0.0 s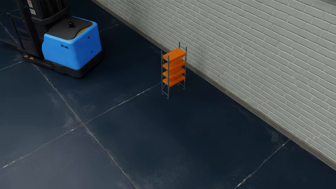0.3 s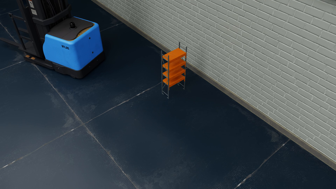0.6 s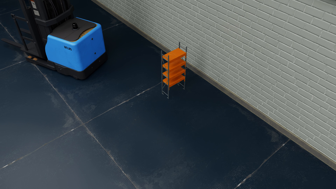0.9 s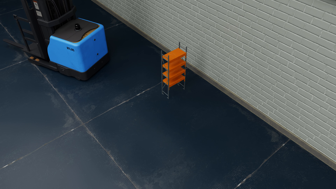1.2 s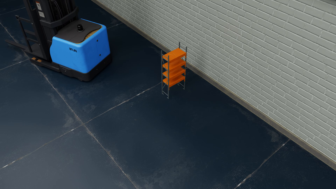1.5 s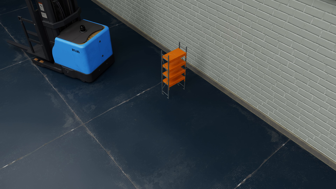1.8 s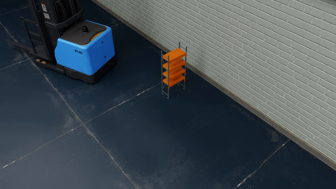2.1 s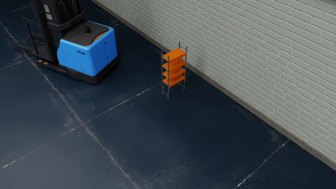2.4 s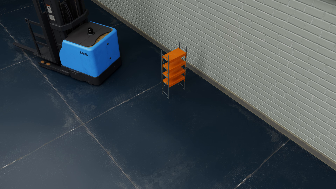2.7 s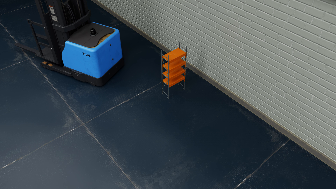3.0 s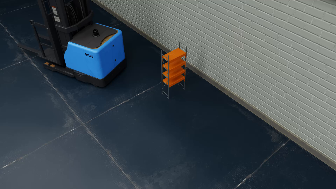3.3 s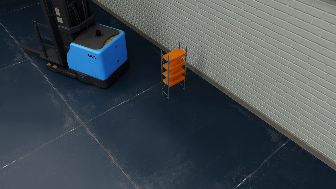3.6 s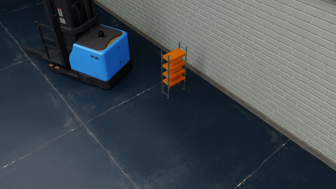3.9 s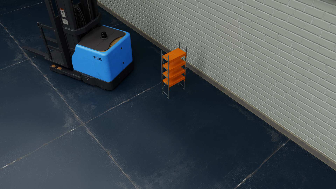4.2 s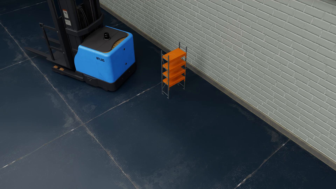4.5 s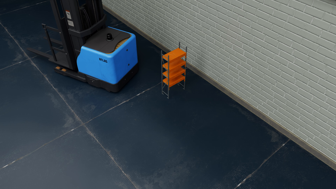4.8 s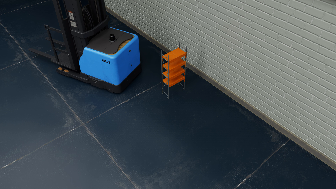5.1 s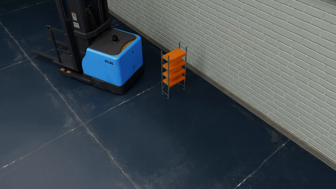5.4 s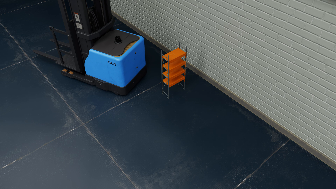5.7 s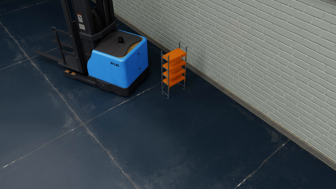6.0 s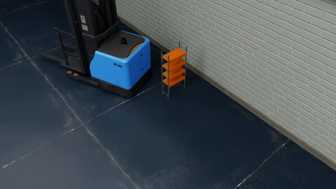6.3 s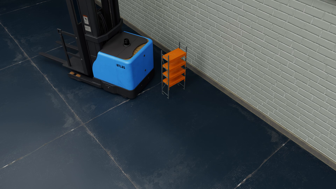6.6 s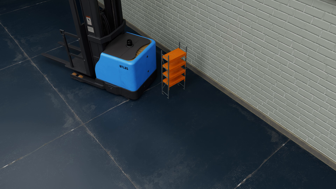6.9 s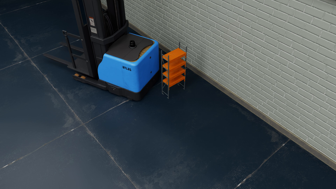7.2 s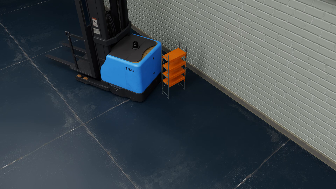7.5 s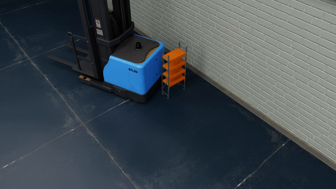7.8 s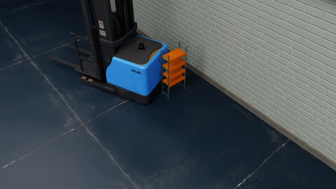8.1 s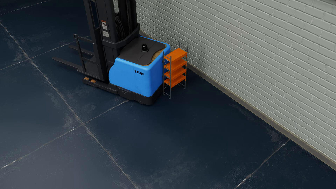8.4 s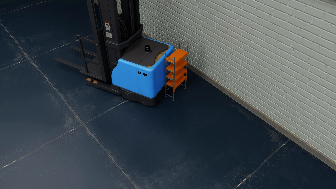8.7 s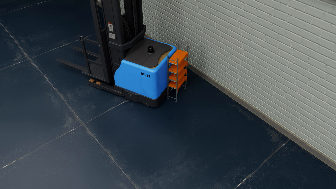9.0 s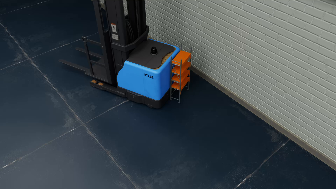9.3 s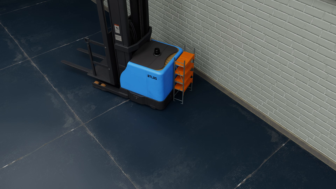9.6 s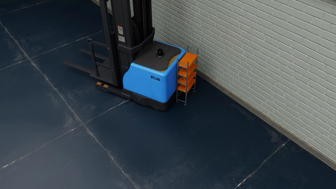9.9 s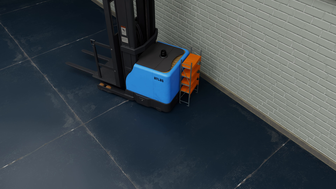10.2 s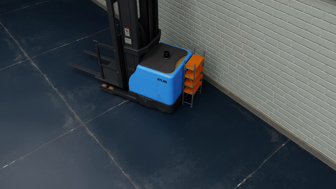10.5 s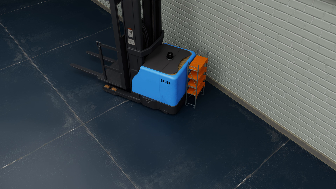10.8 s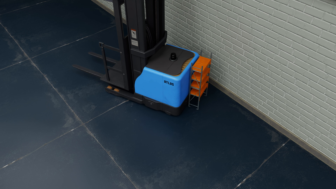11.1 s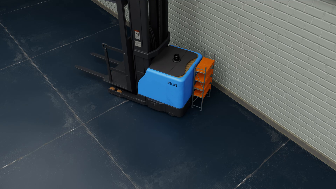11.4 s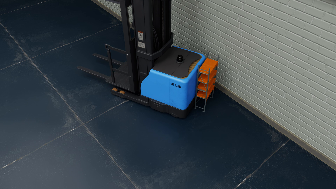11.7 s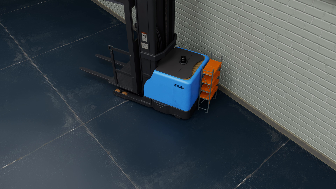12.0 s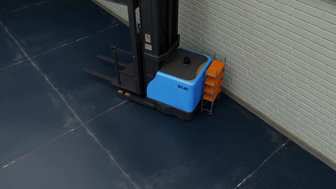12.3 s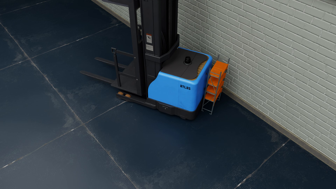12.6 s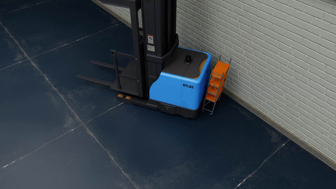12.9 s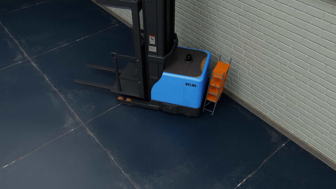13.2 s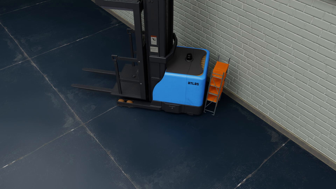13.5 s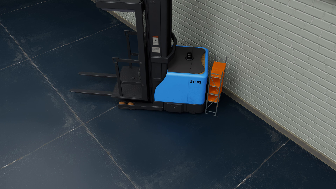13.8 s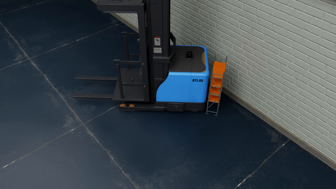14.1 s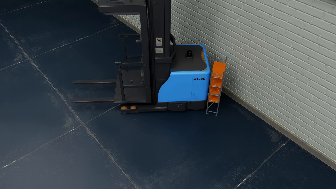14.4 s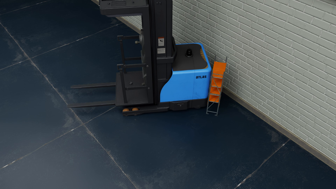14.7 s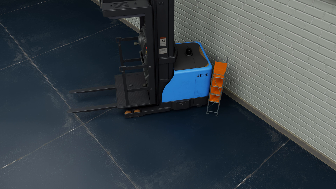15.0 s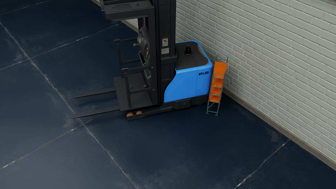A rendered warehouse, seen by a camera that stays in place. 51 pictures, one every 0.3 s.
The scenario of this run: A forklift runs into an object in its way.
